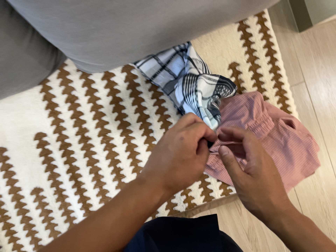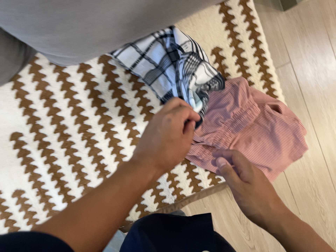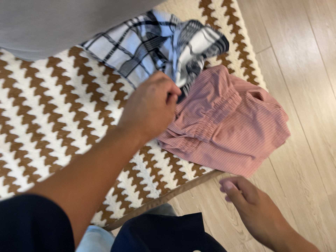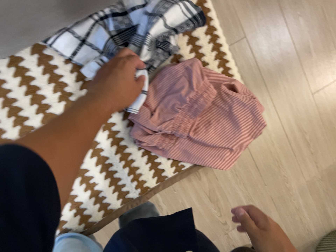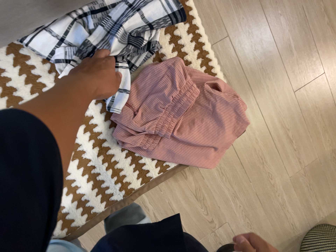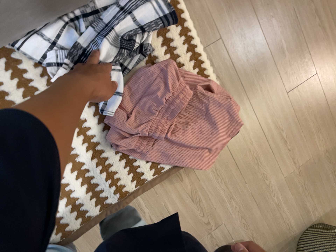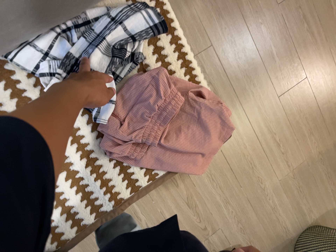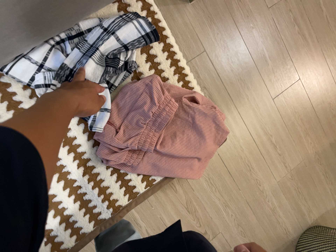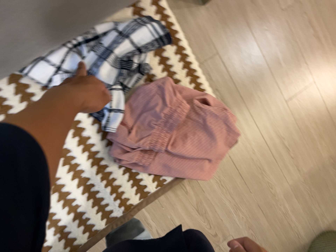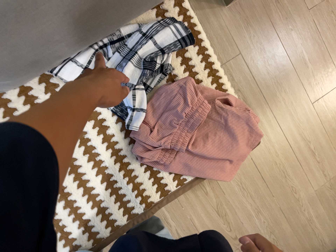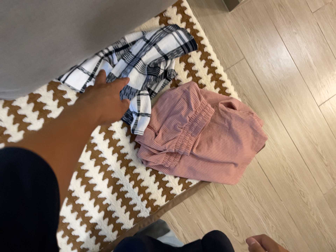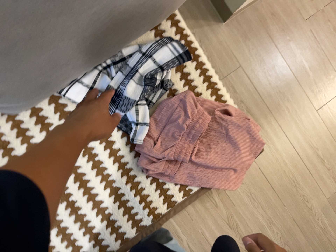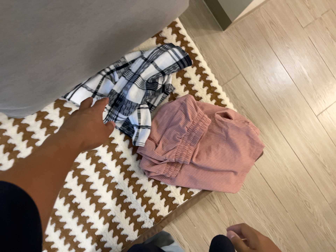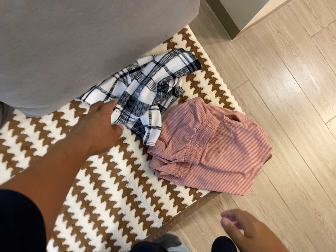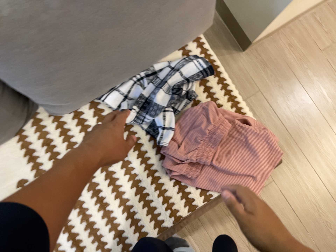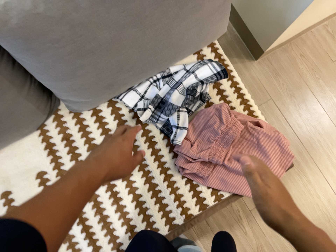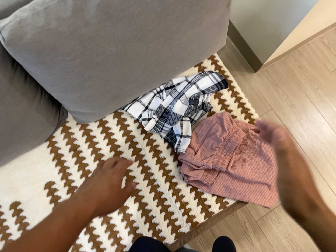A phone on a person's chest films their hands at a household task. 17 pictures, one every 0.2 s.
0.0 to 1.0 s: The camera pans to its right by about 15 degrees. It travels forward and to its right, about 12 cm, so what stands in front looms larger. It rolls about its line of sight by about 10 degrees, and the scene rotates counterclockwise.
1.0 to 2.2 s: The camera travels backward, about 8 cm, so what stands in front gets smaller.
2.2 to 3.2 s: The camera travels toward the bottom of its view and backward, about 20 cm. Its aim tips toward the top of its view by about 15 degrees.
The film runs backward here.
